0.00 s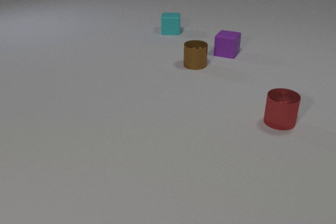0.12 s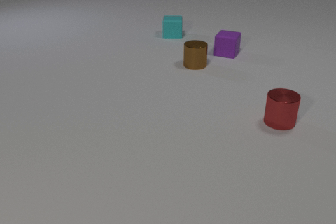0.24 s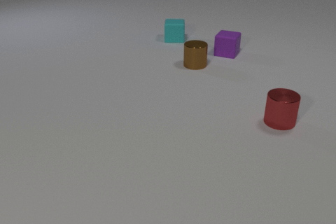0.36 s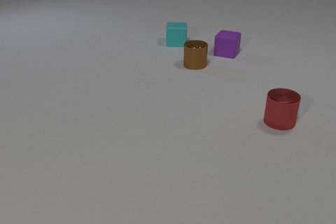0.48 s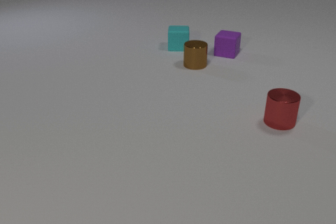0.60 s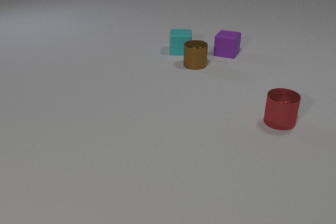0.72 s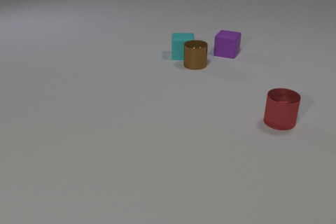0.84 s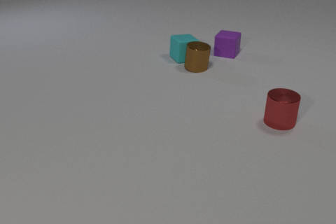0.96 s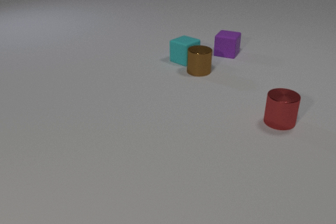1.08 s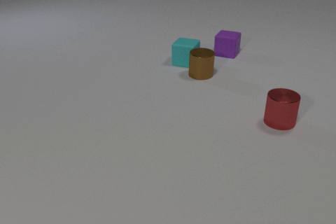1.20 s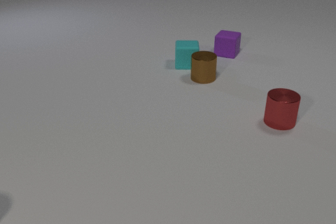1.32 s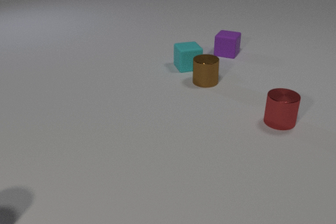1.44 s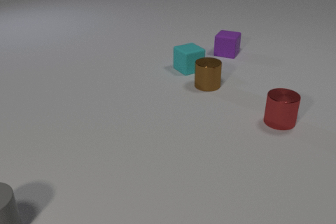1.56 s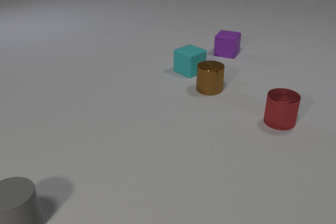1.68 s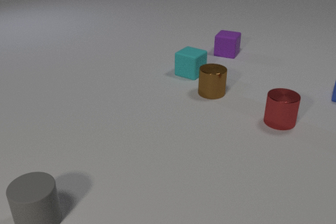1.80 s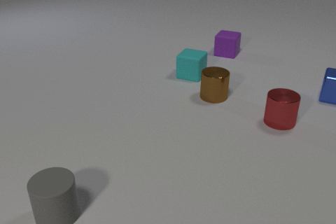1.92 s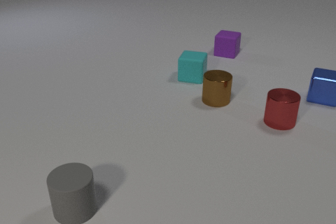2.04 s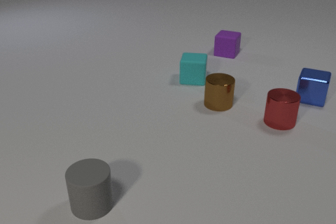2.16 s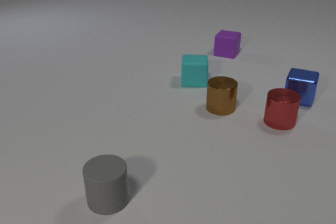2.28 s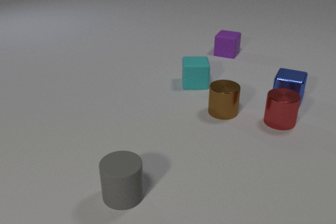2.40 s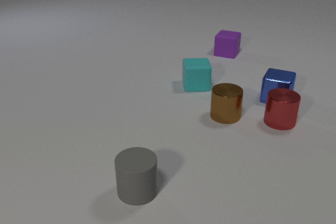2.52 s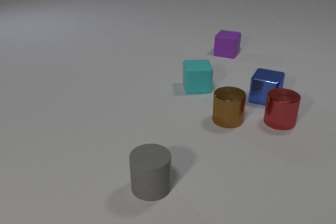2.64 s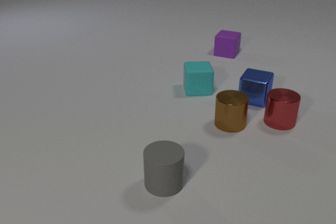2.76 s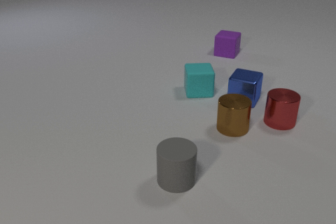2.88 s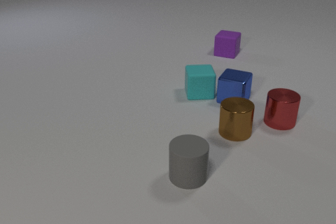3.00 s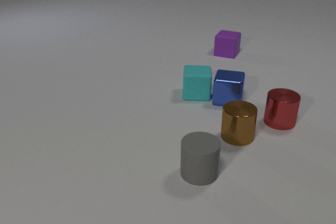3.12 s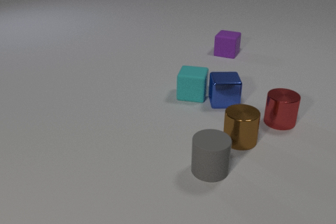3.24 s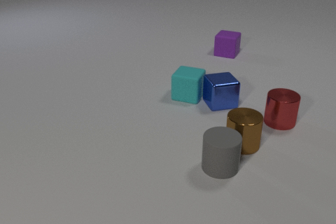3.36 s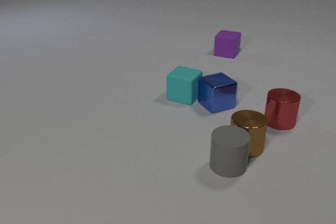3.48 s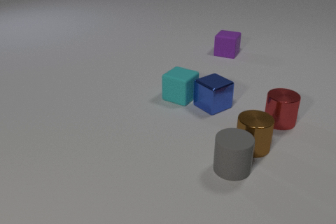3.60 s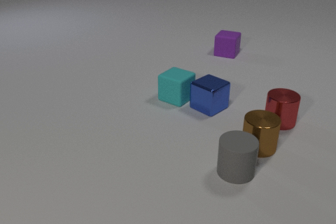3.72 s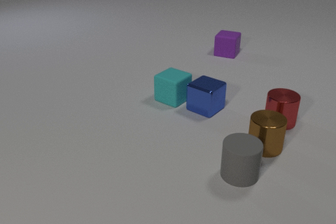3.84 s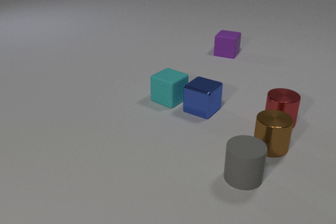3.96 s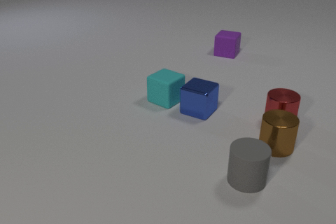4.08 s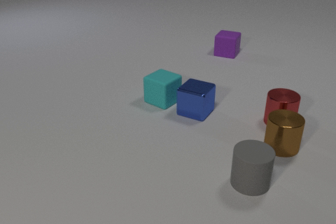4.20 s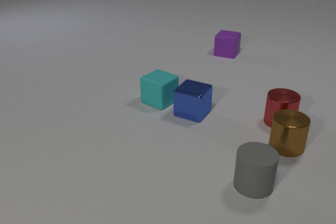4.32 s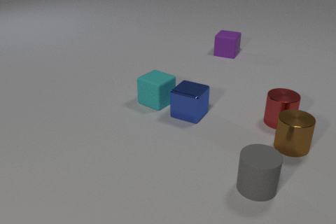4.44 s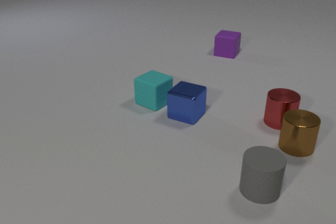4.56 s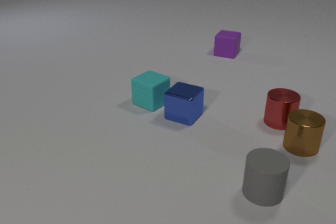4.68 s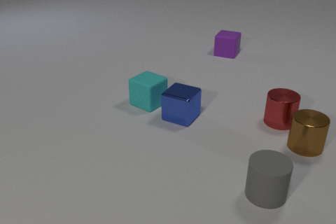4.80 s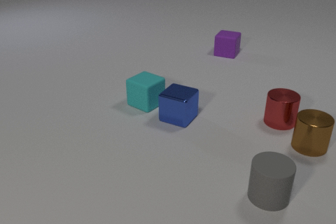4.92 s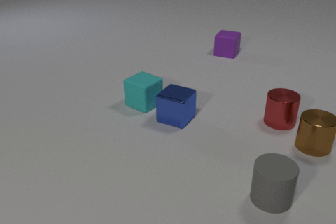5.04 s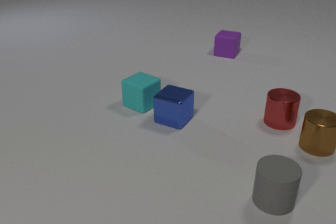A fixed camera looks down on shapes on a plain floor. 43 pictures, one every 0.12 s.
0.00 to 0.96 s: The cyan rubber cube slides toward the camera, spins so that its near face slides to the right, counterclockwise seen from above. The brown metal cylinder slides toward the camera. The cyan rubber cube and the brown metal cylinder collide.
0.96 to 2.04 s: The cyan rubber cube slides toward the camera, spins so that its near face slides to the right, counterclockwise seen from above. The brown metal cylinder slides toward the camera. The blue metal cube comes in at the right edge, slides to the left and toward the camera. The gray rubber cylinder comes in at the left edge, slides to the right.
2.04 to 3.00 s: The cyan rubber cube slides toward the camera. The brown metal cylinder slides toward the camera. The blue metal cube slides to the left. The gray rubber cylinder slides to the right. The cyan rubber cube and the blue metal cube collide.
3.00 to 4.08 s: The cyan rubber cube slides to the left and toward the camera, spins so that its near face slides to the left, clockwise seen from above. The brown metal cylinder slides to the right. The blue metal cube slides to the left and toward the camera, spins counterclockwise seen from above by about 75 degrees, its near face sliding to the right. The gray rubber cylinder slides to the right. The brown metal cylinder and the gray rubber cylinder collide.
4.08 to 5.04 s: The cyan rubber cube slides to the left. The brown metal cylinder slides to the right. The blue metal cube slides to the left and toward the camera. The gray rubber cylinder slides to the right and toward the camera.
How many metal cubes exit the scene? 0.
What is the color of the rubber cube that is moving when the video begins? cyan.
What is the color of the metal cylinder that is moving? brown.
